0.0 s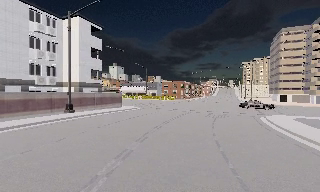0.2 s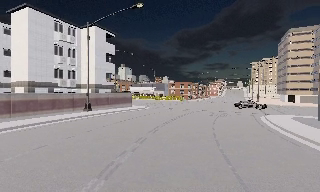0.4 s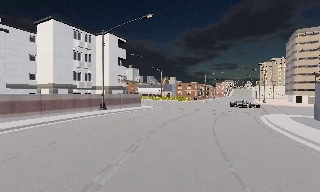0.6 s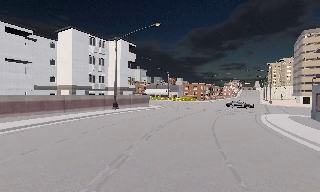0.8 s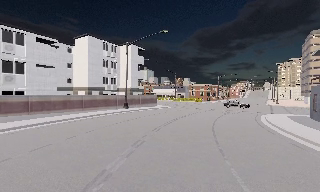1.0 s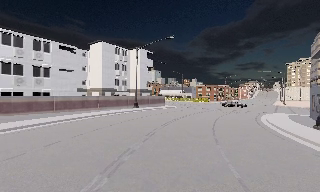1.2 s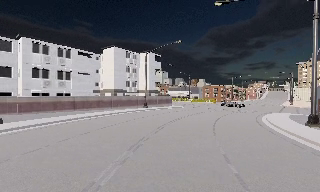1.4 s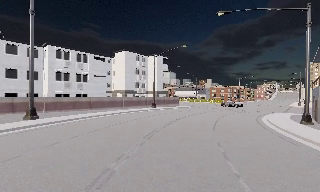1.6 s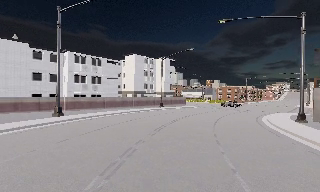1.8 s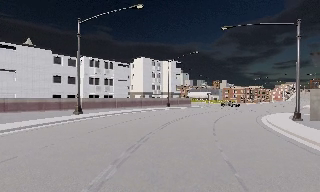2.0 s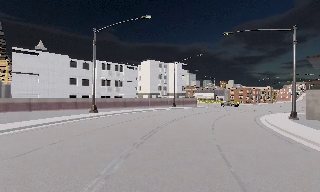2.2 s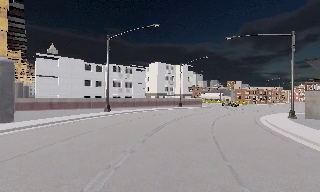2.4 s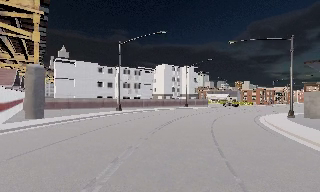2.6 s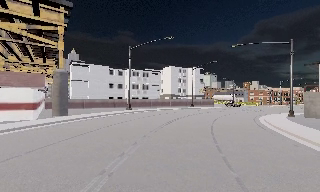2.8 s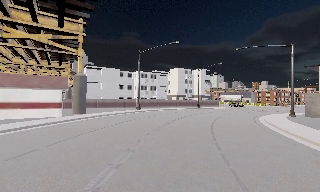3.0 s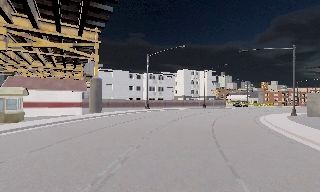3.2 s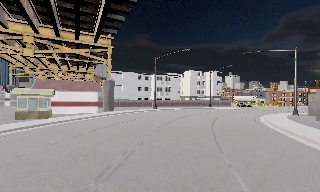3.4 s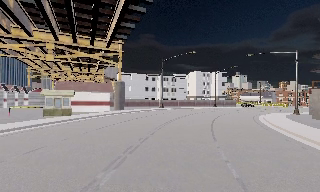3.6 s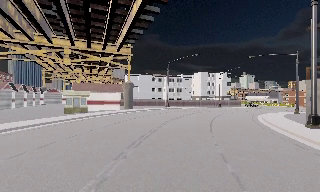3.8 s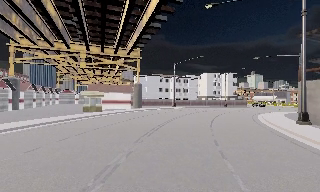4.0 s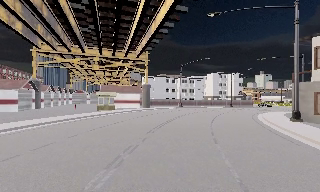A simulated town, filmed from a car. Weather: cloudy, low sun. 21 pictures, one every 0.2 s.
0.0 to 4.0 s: The camera swings to its left by about 50 degrees, and the scene slides to the right. It travels backward, about 35 m.
The film runs backward here.
